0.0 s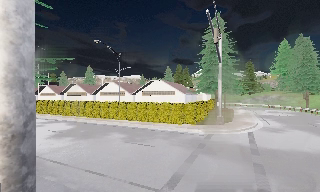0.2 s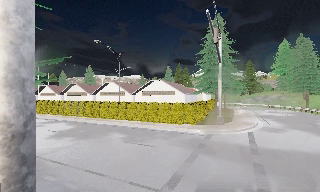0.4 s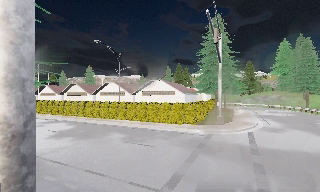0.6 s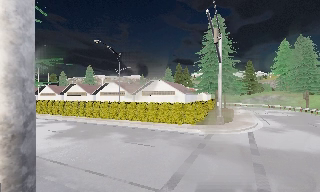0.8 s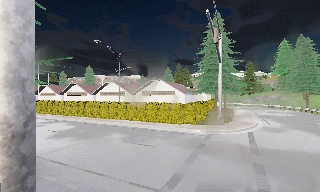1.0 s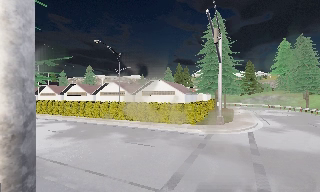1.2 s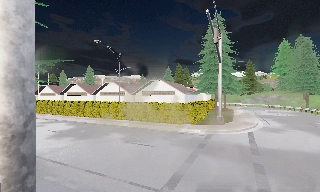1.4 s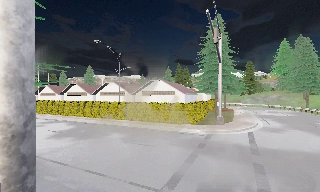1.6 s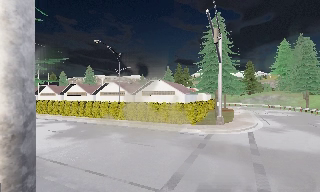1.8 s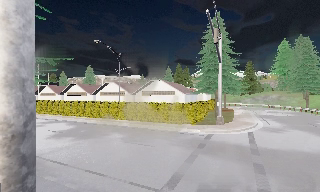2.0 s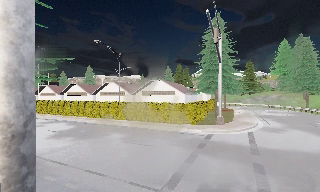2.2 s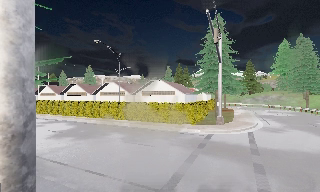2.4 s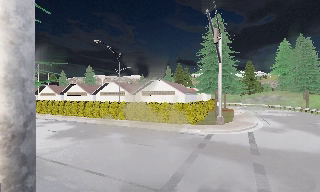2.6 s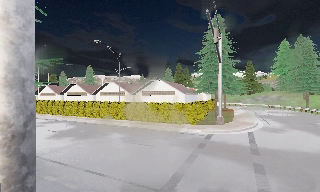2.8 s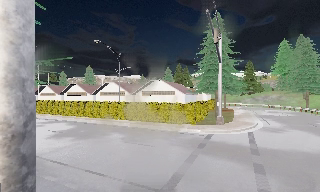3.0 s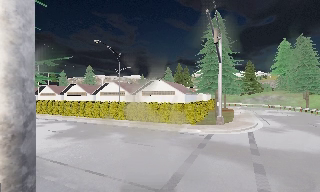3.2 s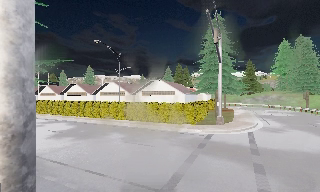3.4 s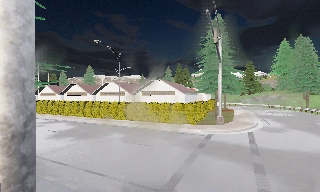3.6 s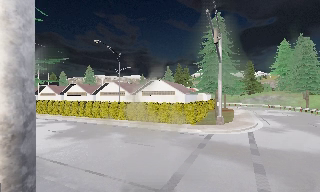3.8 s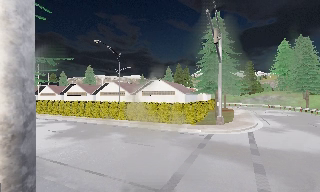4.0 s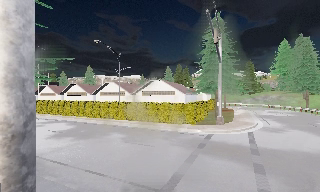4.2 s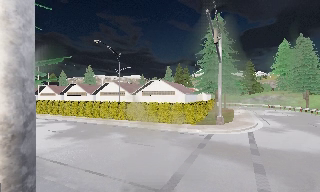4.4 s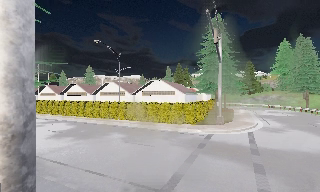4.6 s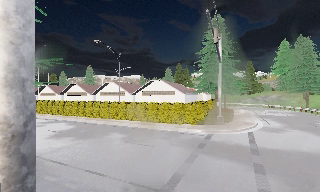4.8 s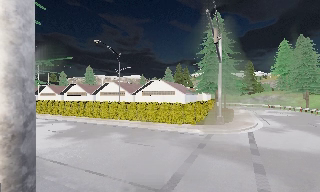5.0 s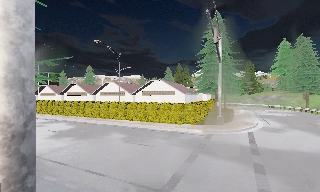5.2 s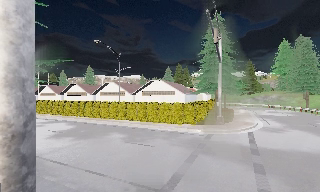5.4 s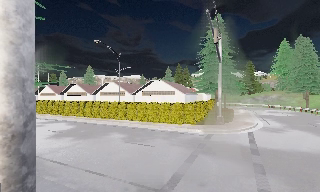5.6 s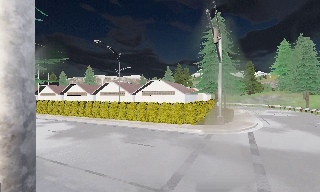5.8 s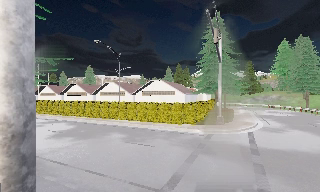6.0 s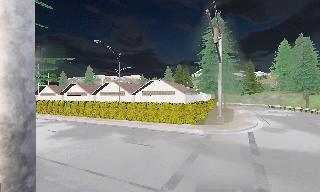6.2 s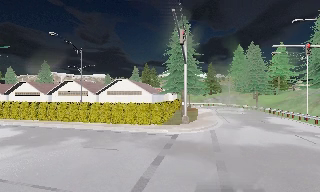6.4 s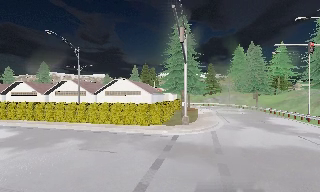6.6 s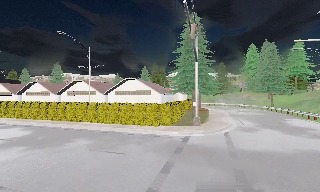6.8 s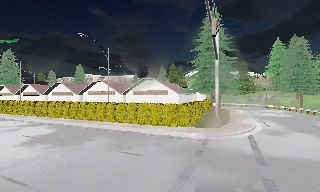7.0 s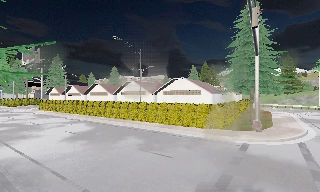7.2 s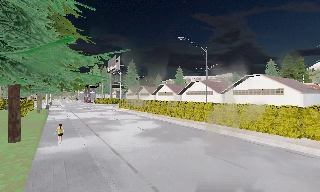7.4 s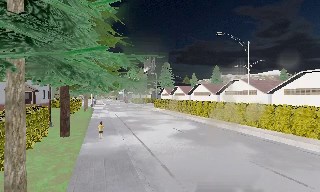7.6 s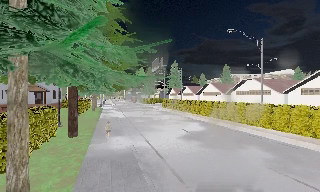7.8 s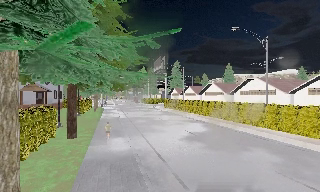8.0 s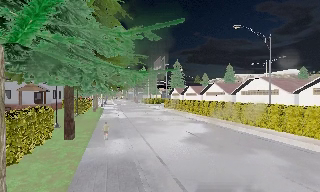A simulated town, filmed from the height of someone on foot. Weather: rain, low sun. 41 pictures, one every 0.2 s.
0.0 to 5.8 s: The camera keeps its place and its aim.
5.8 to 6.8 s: The camera travels forward, about 1.5 m, so what stands in front looms larger. It gains speed.
6.8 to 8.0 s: The scene slides to the right, as the camera pans about 50 degrees to its left. It travels forward, about 2 m.
The film runs forward here.
